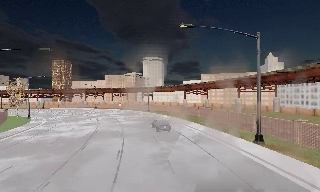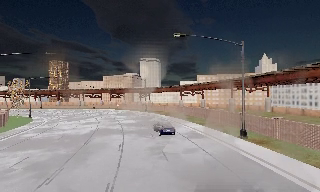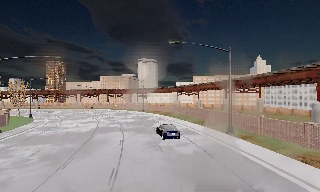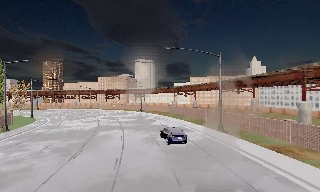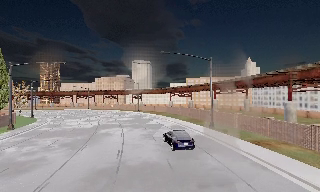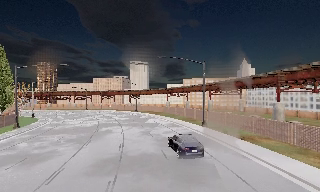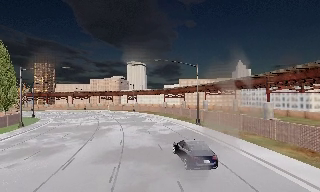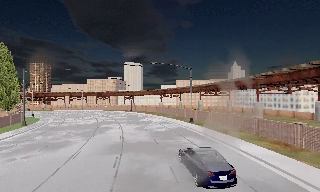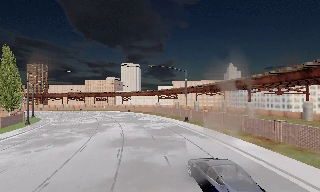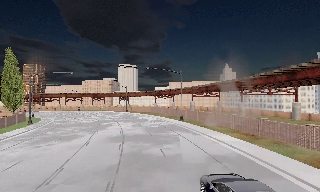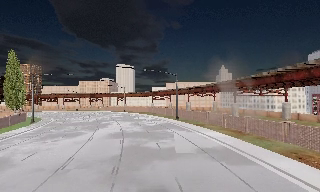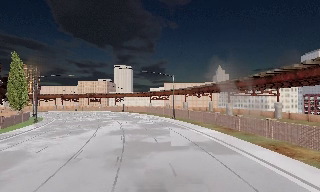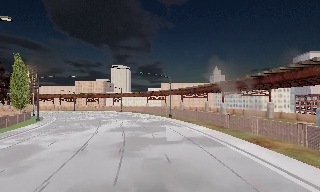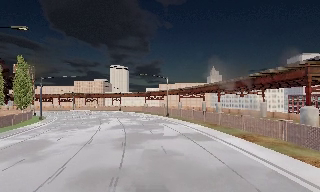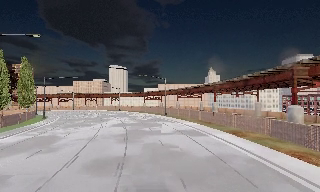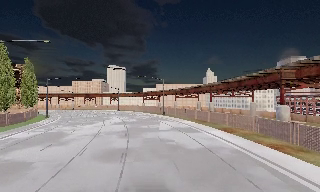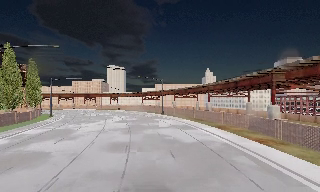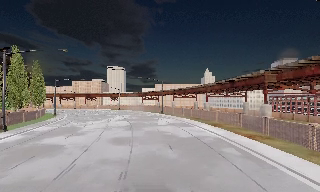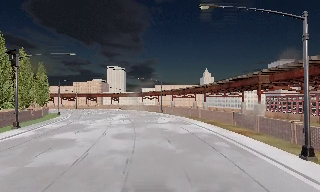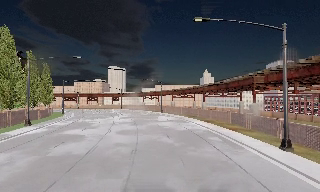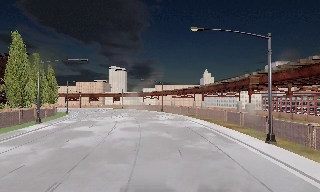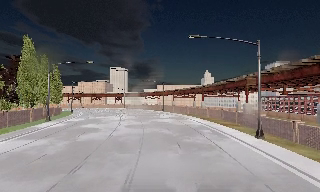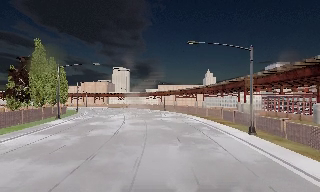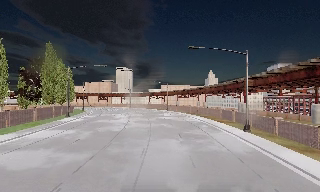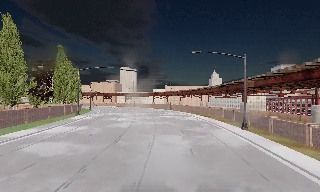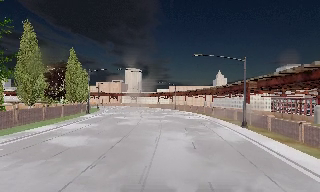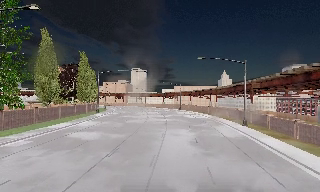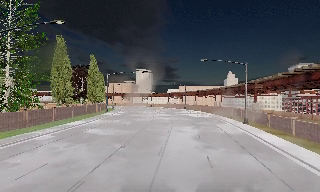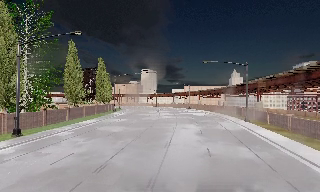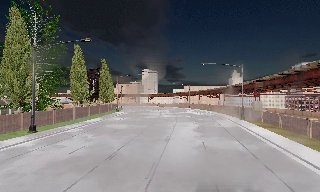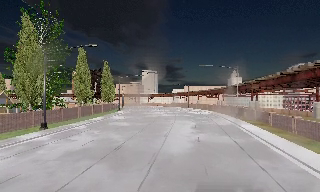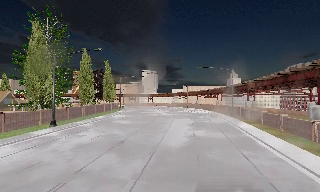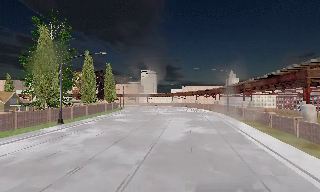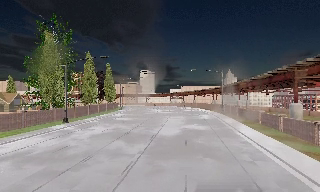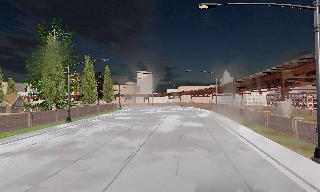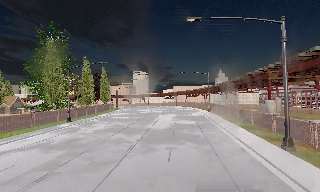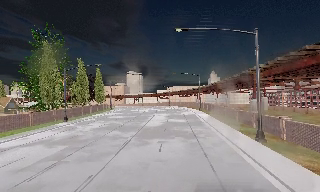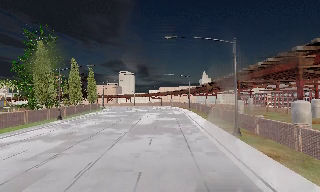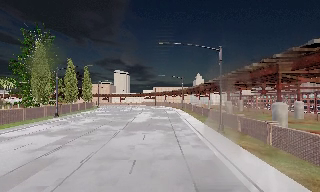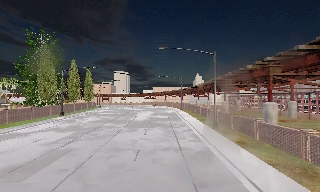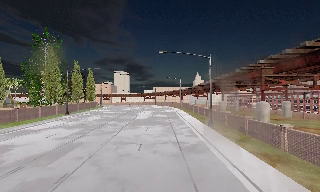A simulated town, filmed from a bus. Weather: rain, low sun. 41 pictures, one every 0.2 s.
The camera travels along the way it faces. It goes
backward.
0.0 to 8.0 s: The scene slides to the left, as the camera pans about 15 degrees to its right. It travels backward, about 75 m, so what stands in front gets smaller.
The film runs backward here.
